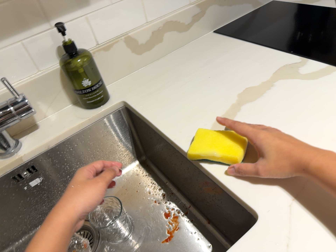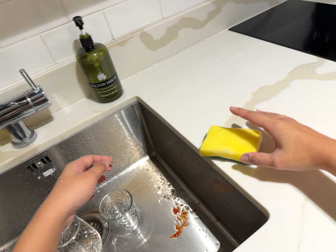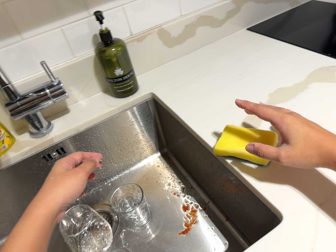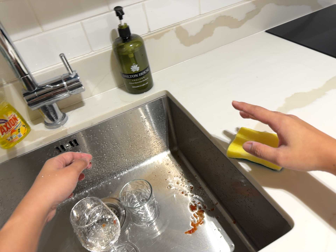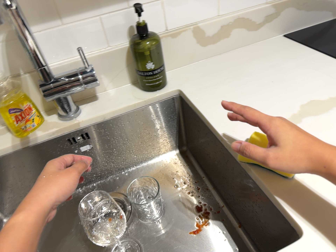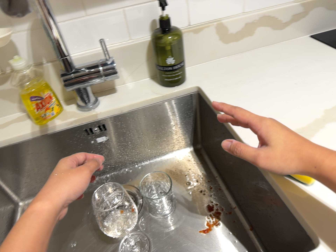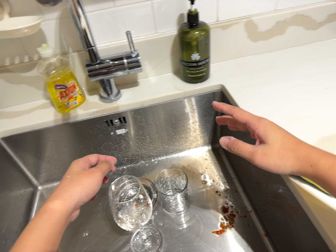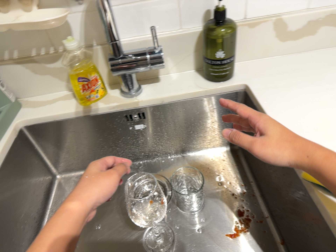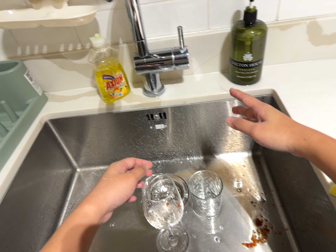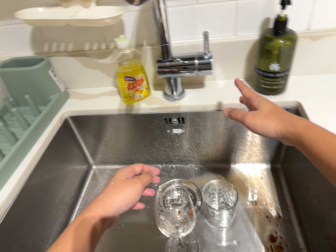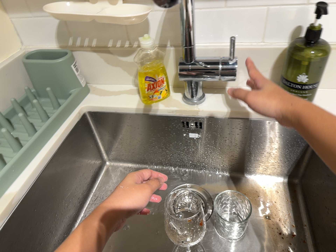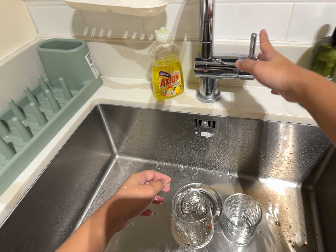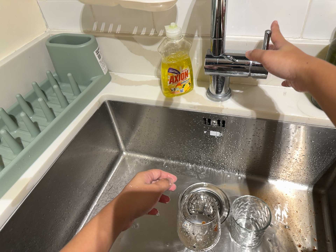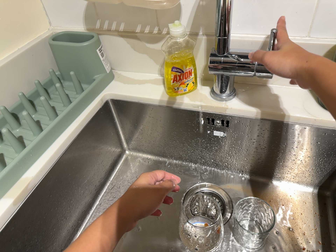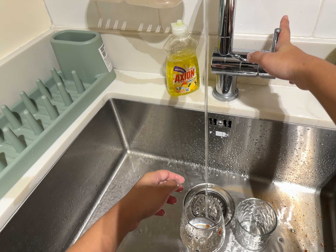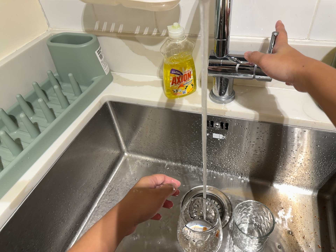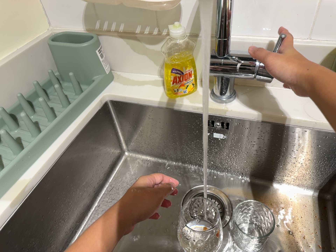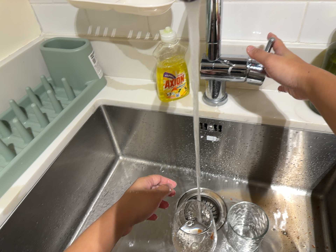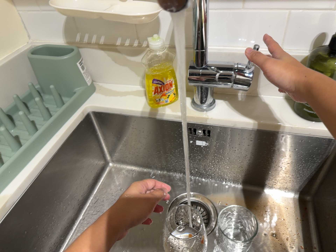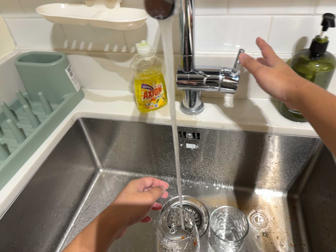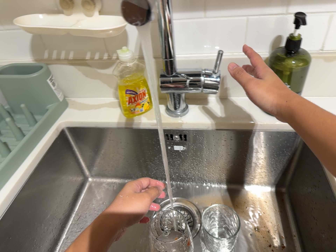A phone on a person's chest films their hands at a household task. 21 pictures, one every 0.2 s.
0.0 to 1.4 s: The camera swings to its left by about 20 degrees, and the scene slides to the right. It travels to its left, about 5 cm, so close, fixed things drift to the right. It rolls about its line of sight by about 25 degrees, and the scene rotates clockwise.
1.4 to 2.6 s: The camera pans to its left by about 20 degrees. It travels forward, about 7 cm, so what stands in front looms larger. It rolls about its line of sight by about 20 degrees, and the scene rotates clockwise.
2.6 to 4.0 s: The camera shifts only a little, or ends up much as it began.
The film runs backward here.
